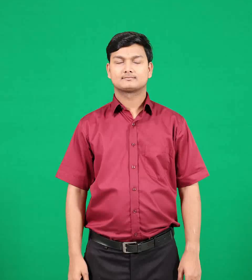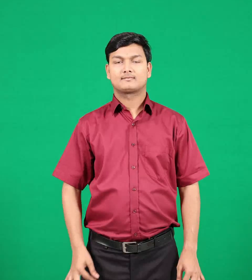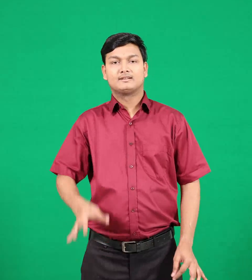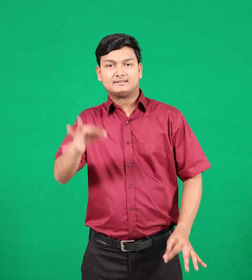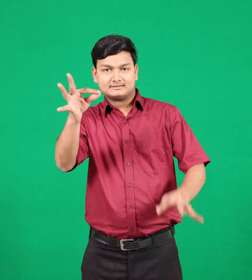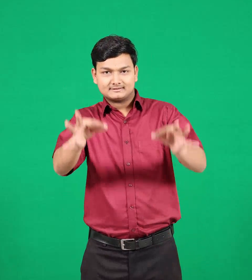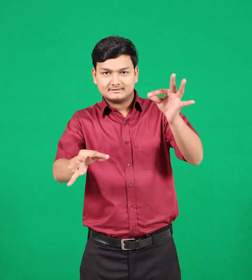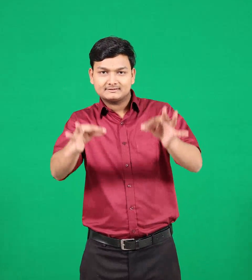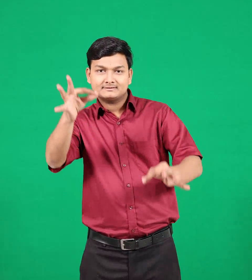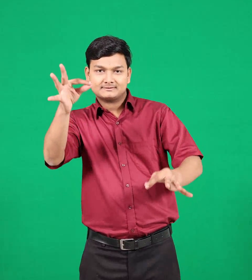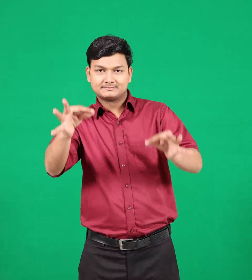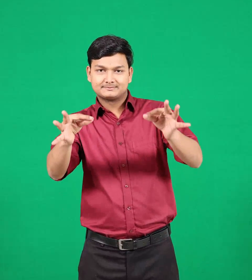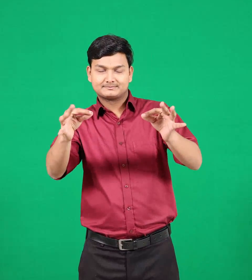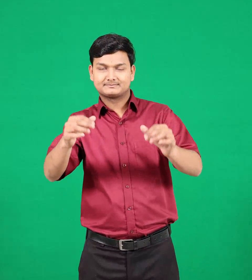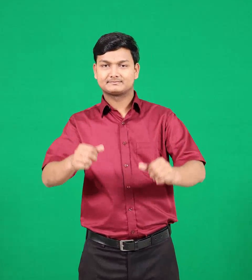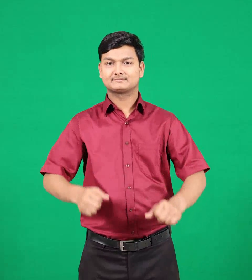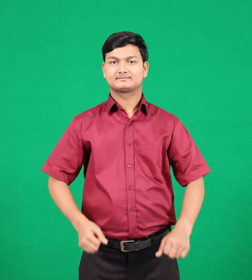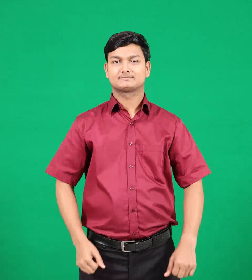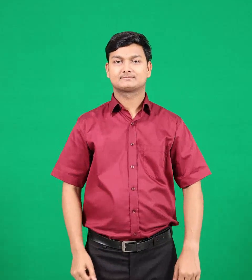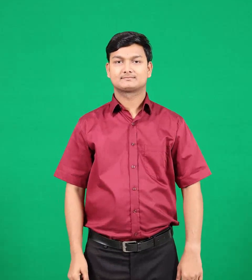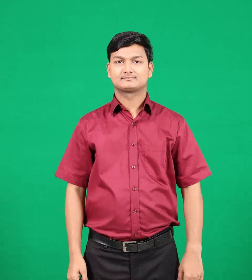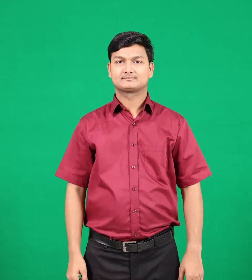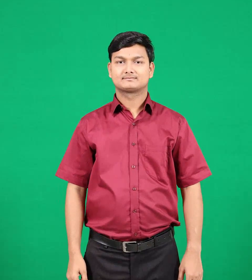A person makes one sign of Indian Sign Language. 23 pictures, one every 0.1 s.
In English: judge
